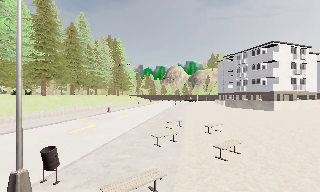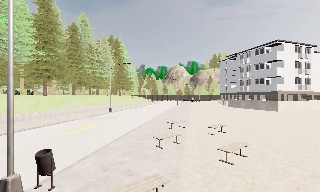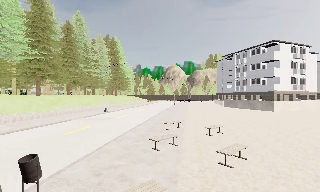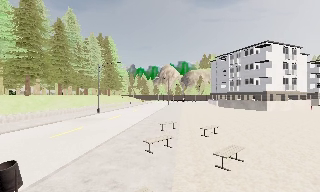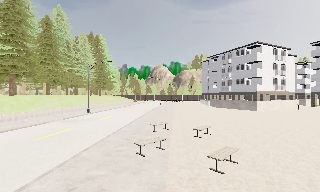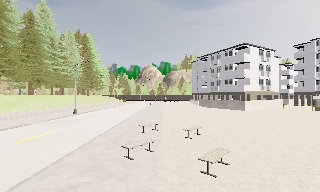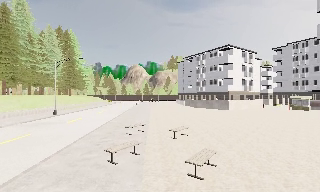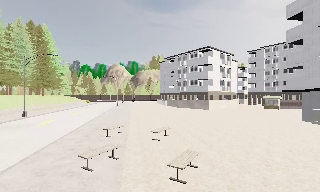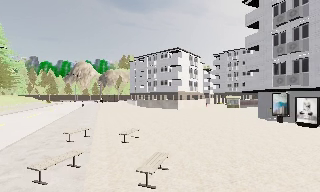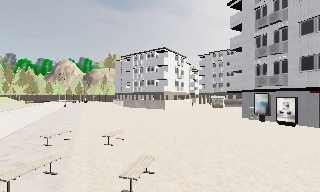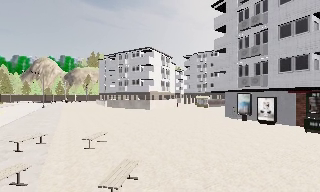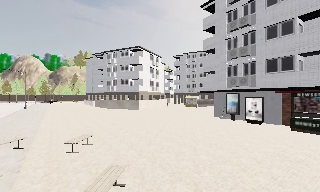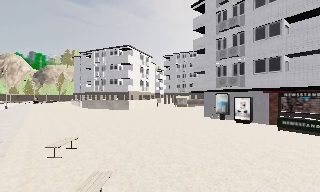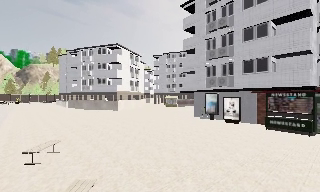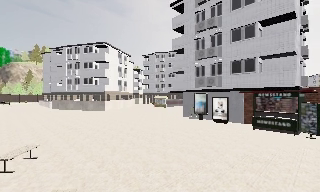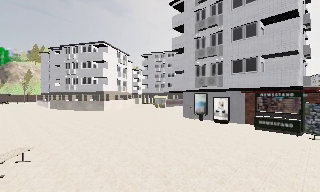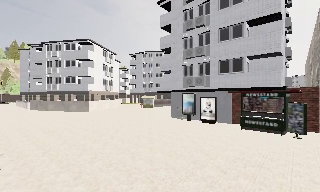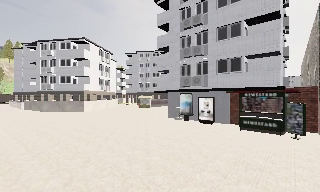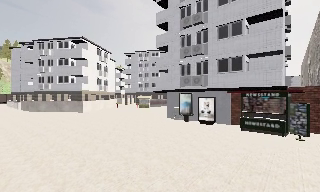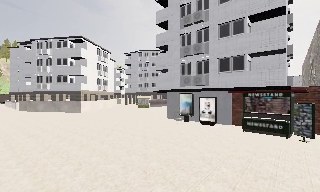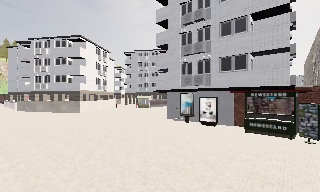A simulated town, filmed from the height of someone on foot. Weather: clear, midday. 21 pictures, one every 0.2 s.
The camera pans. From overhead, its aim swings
clockwise.
The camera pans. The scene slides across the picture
to the left.
0.0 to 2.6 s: The scene slides to the left, as the camera pans about 50 degrees to its right. It travels forward, about 4 m.
2.6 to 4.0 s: The camera travels forward, about 2 m, so what stands in front looms larger.
The film runs forward here.
